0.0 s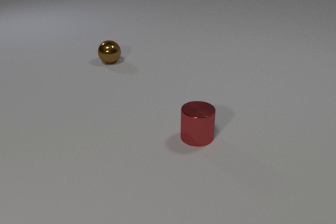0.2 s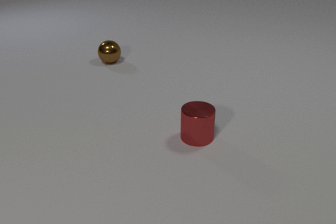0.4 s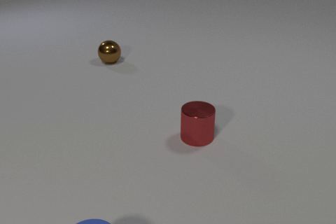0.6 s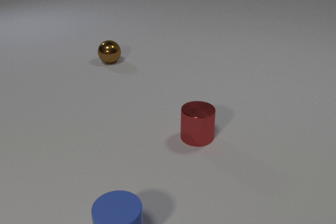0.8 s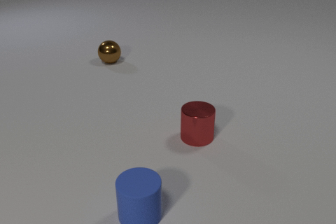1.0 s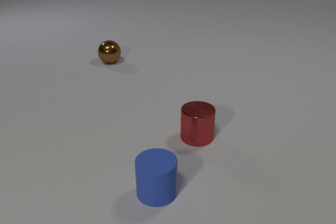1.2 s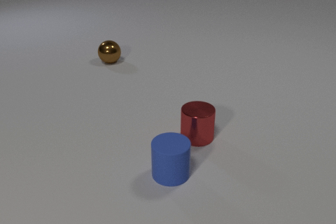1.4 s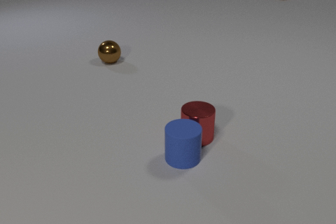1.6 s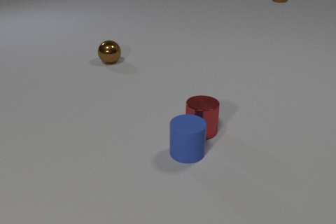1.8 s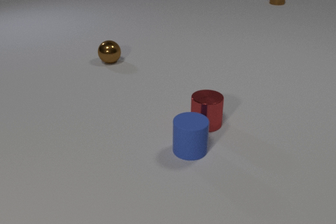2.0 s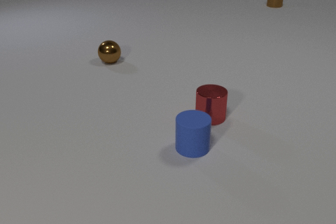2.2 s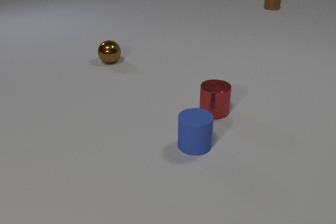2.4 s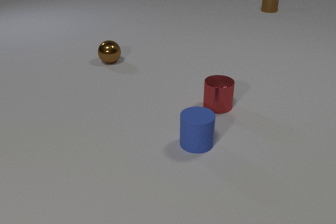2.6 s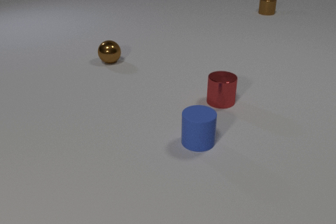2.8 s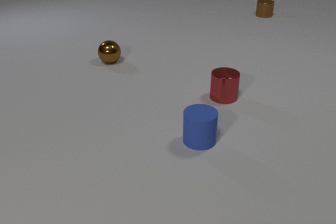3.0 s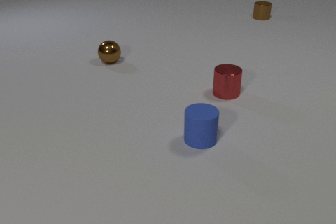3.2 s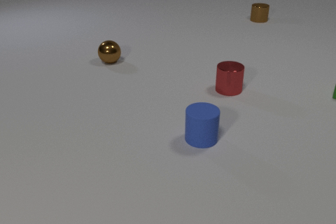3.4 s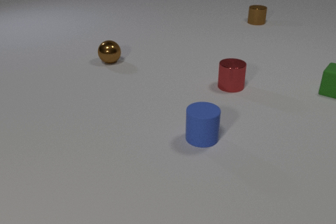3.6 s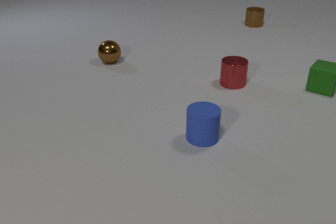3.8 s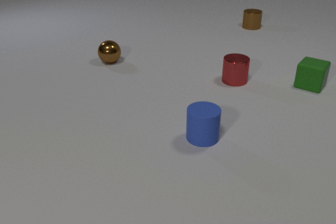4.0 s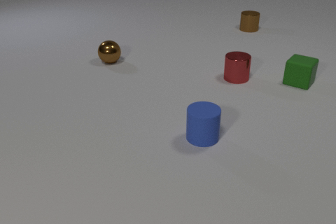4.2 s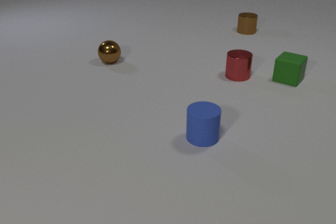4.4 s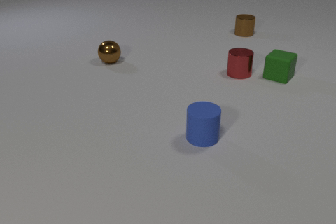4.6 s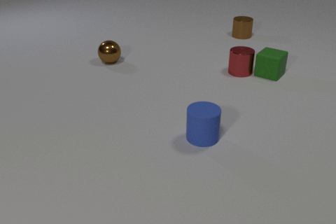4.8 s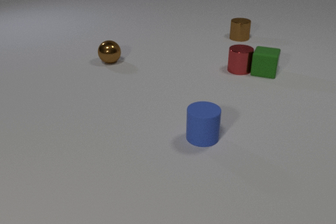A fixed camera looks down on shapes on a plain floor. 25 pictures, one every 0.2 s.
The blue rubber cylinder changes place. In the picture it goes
away from the camera.
The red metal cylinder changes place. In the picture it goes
away from the camera.
0.0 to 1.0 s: The blue rubber cylinder comes in at the bottom edge, slides away from the camera and to the right.
1.0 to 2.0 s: The blue rubber cylinder slides away from the camera and to the right. The red metal cylinder slides away from the camera. The brown metal cylinder comes in at the top edge, slides toward the camera. The blue rubber cylinder and the red metal cylinder collide.
2.0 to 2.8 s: The blue rubber cylinder slides away from the camera. The red metal cylinder slides away from the camera. The brown metal cylinder slides toward the camera.
2.8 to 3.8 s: The red metal cylinder slides away from the camera. The green rubber cube comes in at the right edge, slides to the left. The brown metal cylinder slides toward the camera.
3.8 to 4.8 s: The red metal cylinder slides away from the camera. The green rubber cube slides to the left and away from the camera. The brown metal cylinder slides toward the camera. The red metal cylinder and the green rubber cube collide.
How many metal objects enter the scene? 1.
How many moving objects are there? 4.
How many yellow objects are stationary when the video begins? 0.
